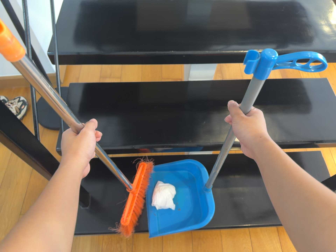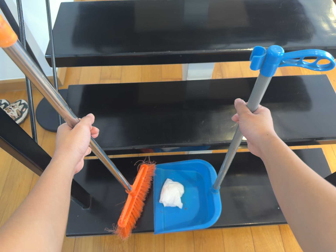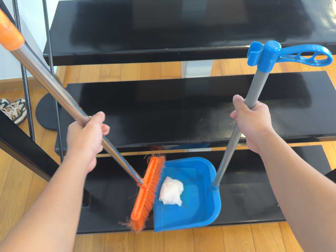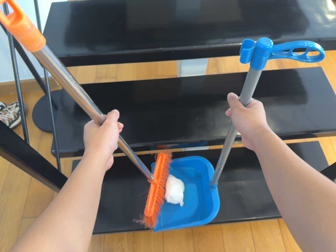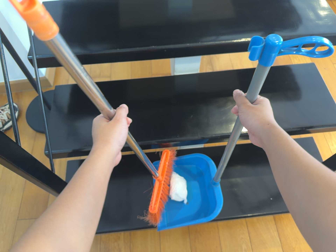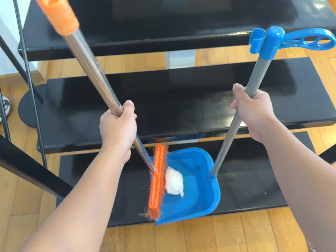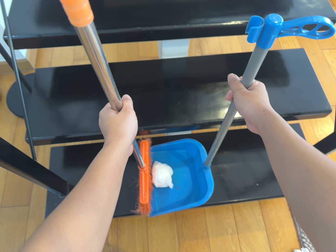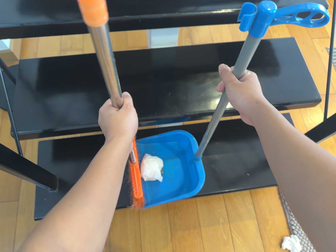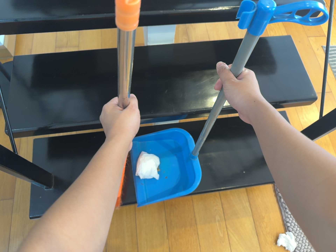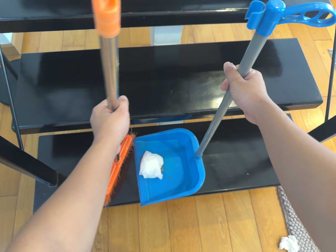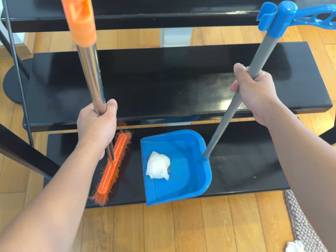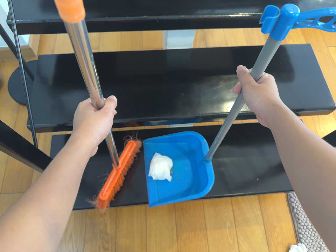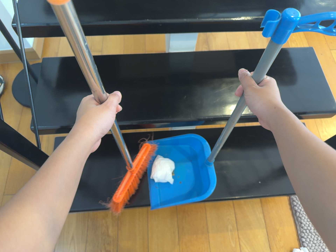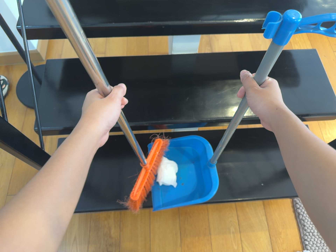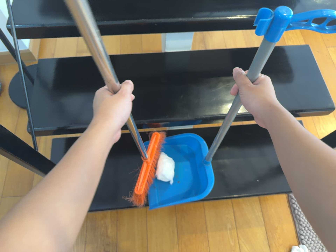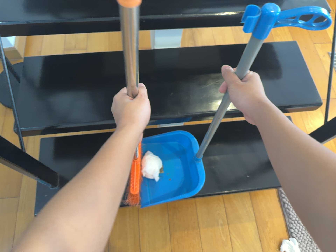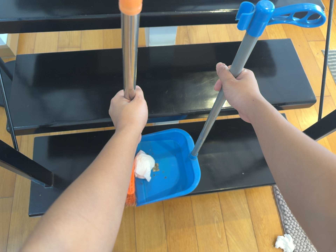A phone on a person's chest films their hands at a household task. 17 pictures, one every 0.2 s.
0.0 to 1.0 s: The camera travels to its right, about 6 cm, so close, fixed things drift to the left.
1.0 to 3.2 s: The camera shifts only a little, or ends up much as it began.
The film runs backward here.
